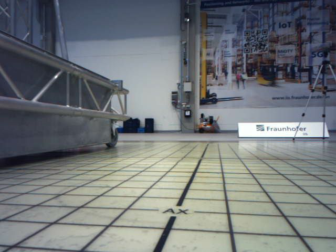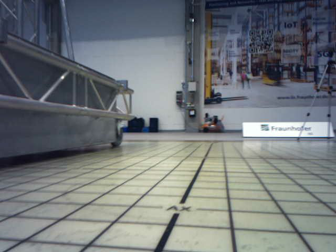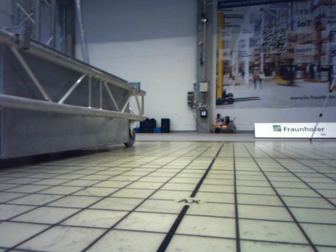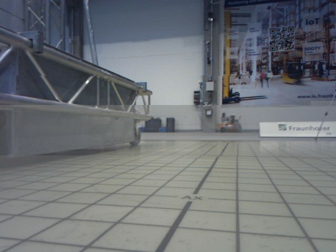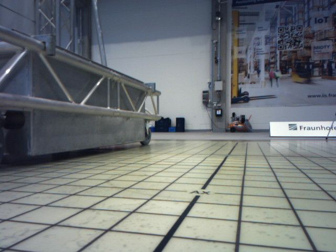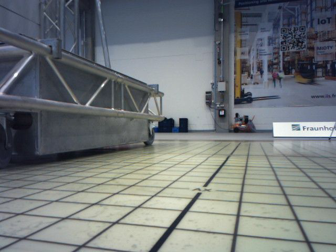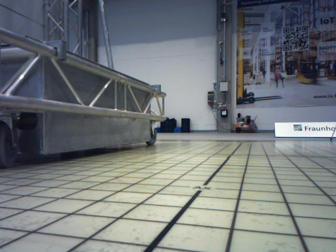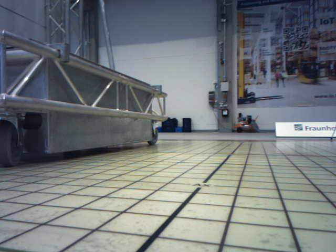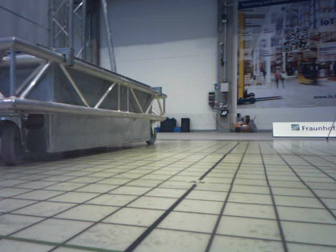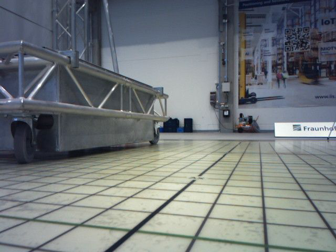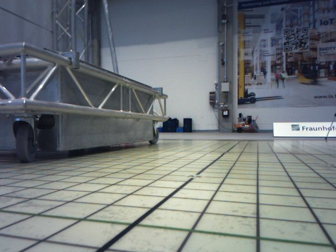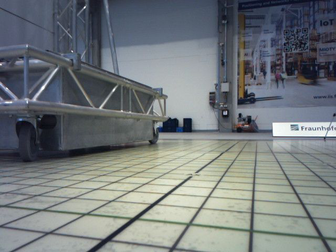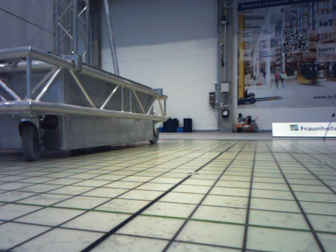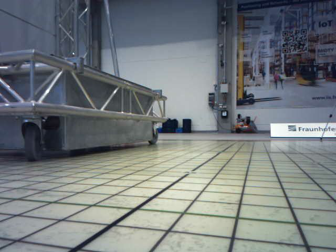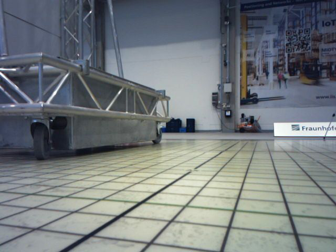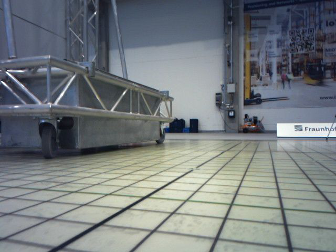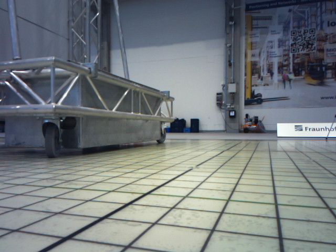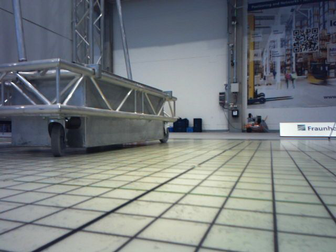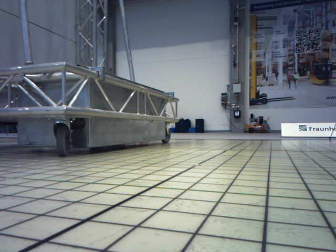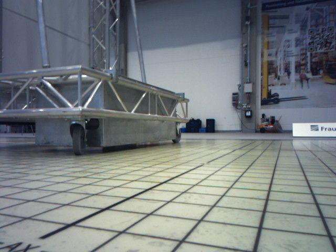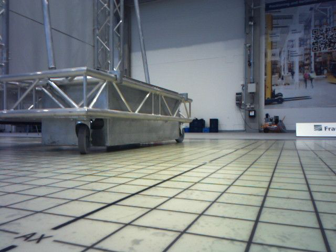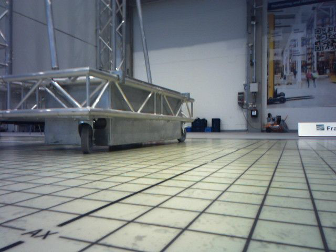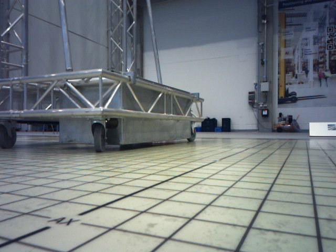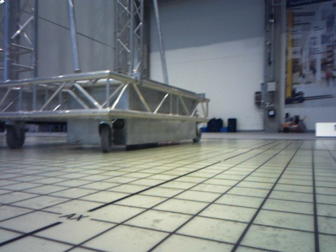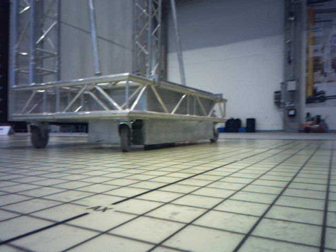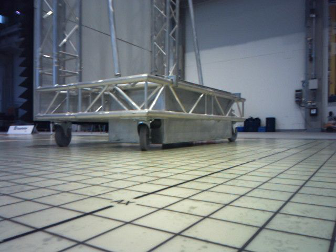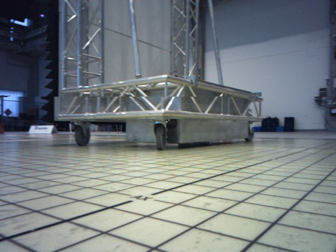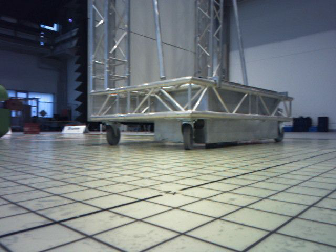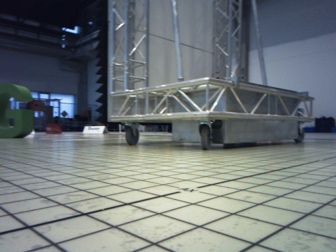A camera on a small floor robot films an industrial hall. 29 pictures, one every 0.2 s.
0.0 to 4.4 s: The camera swings to its left by about 15 degrees, and the scene slides to the right. It travels backward, about 0.9 m, so what stands in front gets smaller.
4.4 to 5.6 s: The scene slides to the right, as the camera pans about 20 degrees to its left. It travels backward, about 0.2 m, so what stands in front gets smaller.
The film runs backward here.
